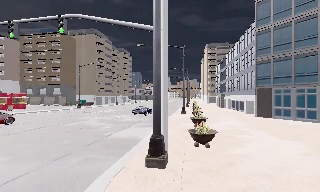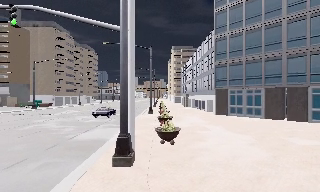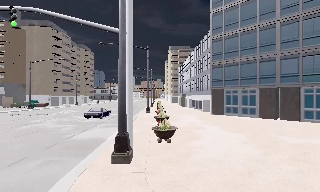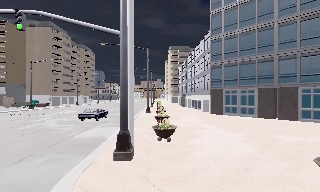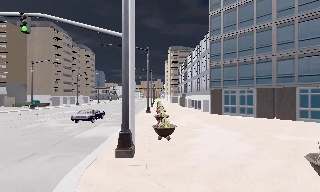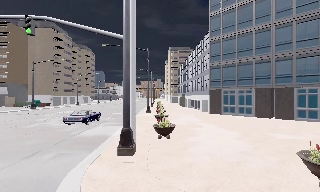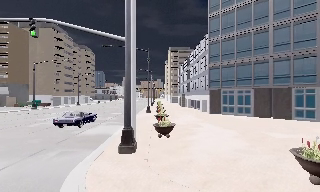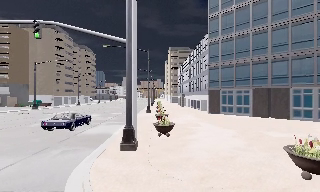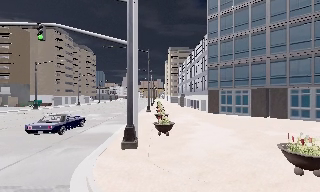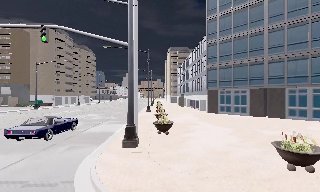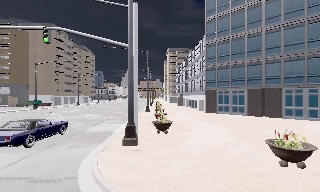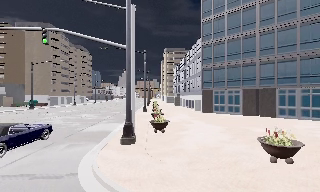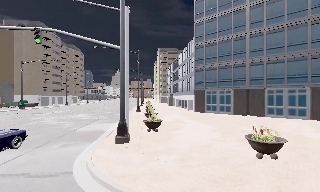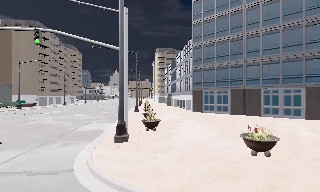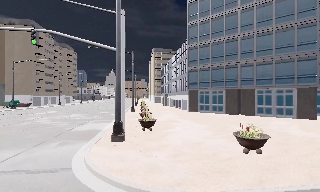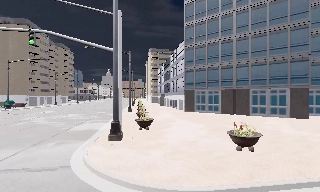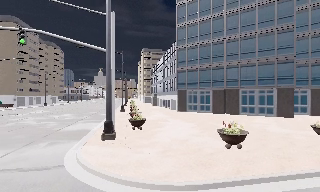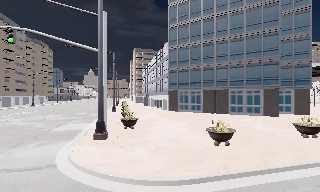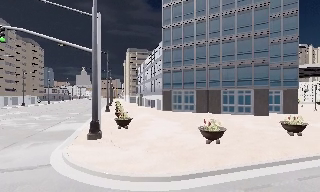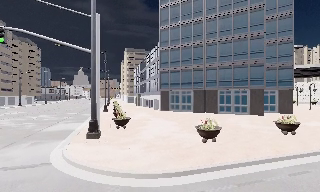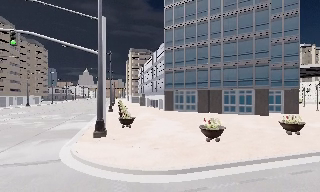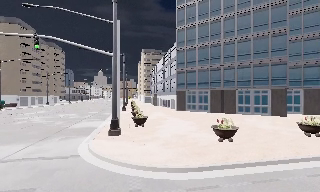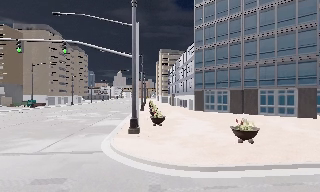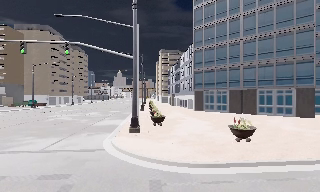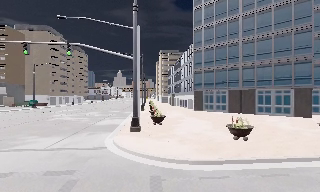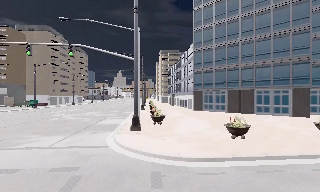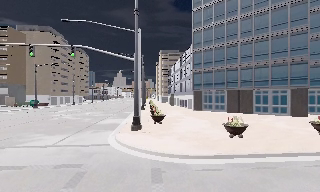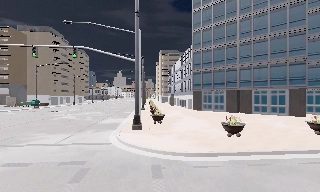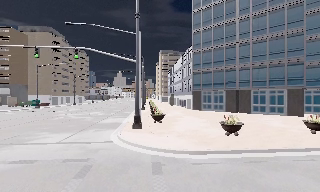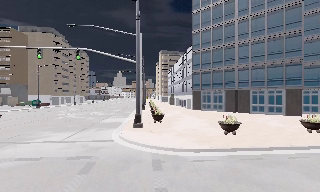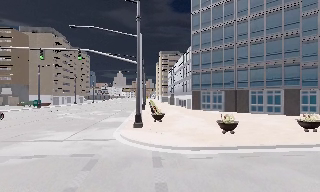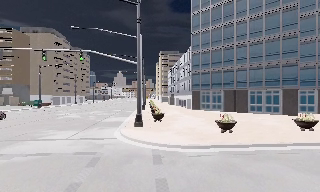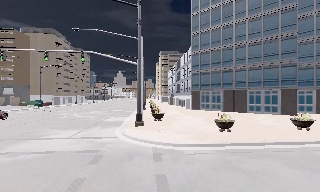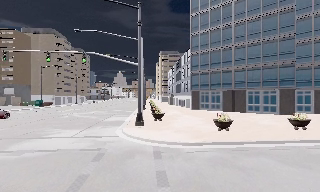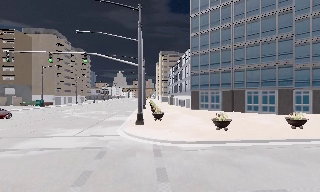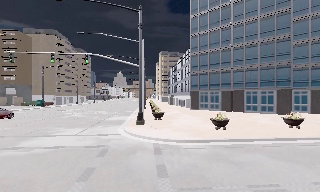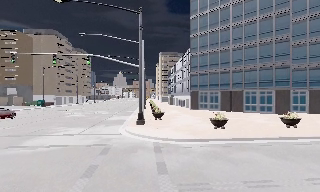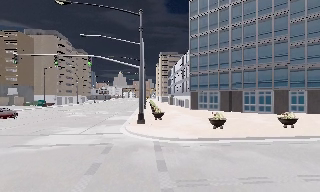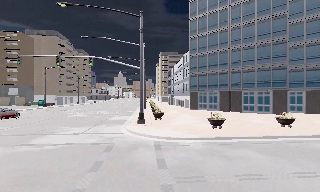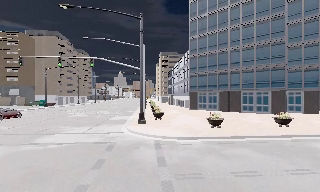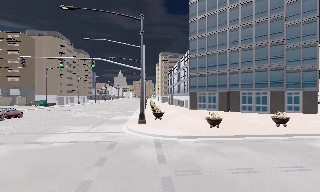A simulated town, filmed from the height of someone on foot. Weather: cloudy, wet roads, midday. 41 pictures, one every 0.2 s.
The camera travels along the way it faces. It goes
backward.
0.0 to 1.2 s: The camera pans to its right, which is clockwise from overhead, by about 15 degrees. It travels backward, about 1.5 m, so what stands in front gets smaller.
1.2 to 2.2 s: The camera travels backward, about 1.5 m, so what stands in front gets smaller.
2.2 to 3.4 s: The scene slides to the left, as the camera pans about 10 degrees to its right. It travels backward, about 1.5 m, so what stands in front gets smaller.
3.4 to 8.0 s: The camera travels backward, about 6 m, so what stands in front gets smaller.
The film runs backward here.
